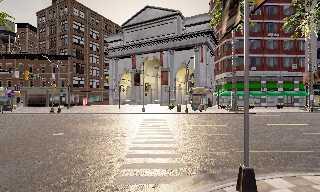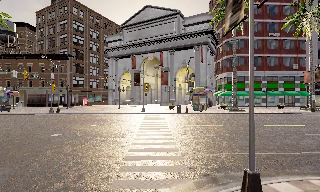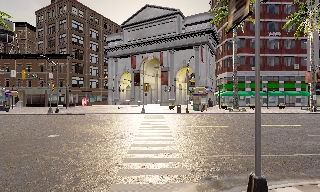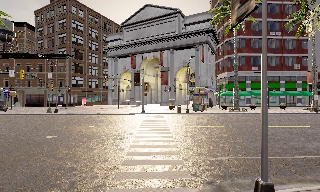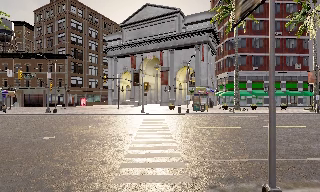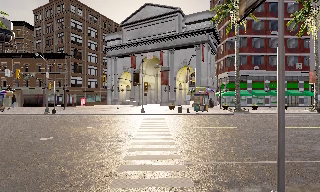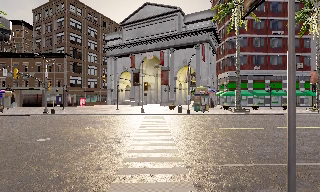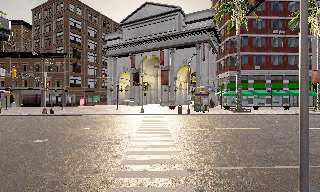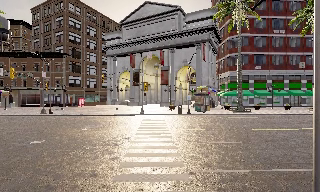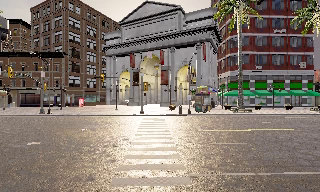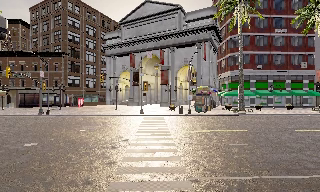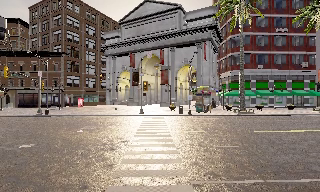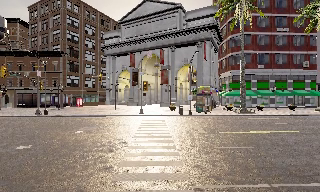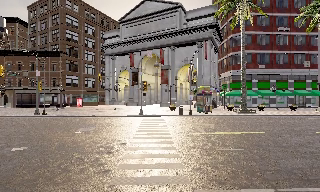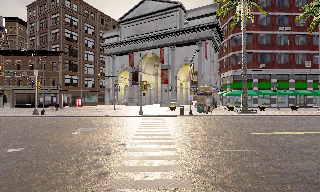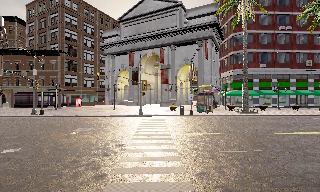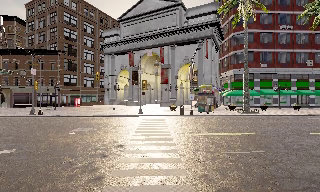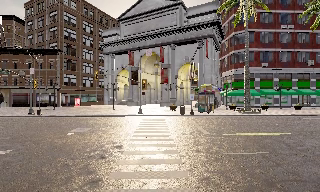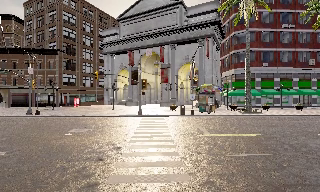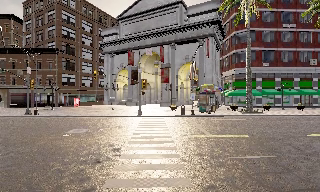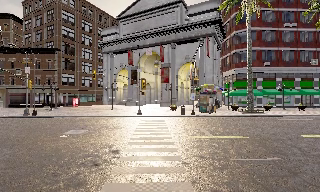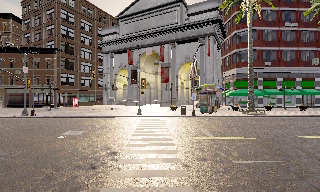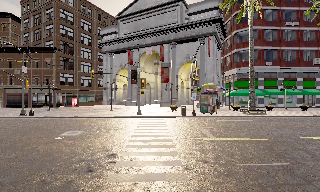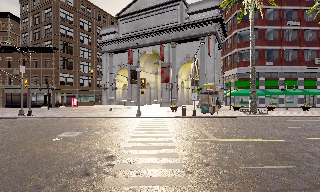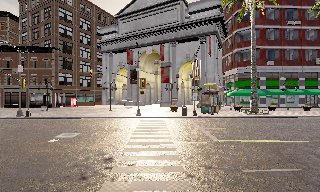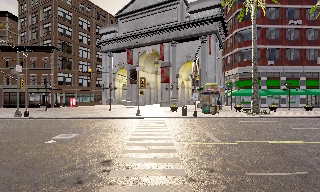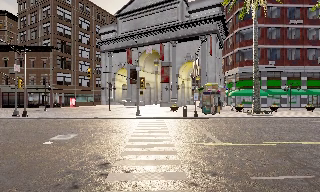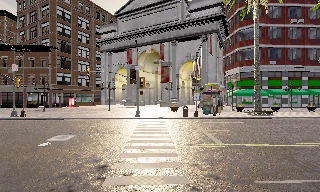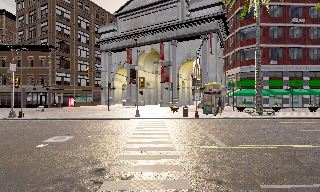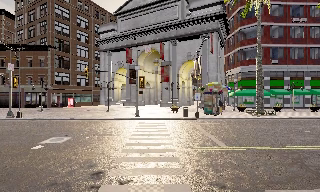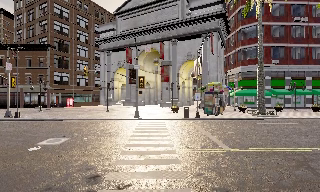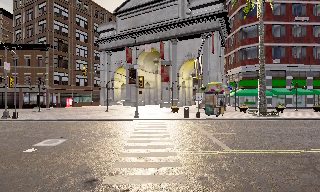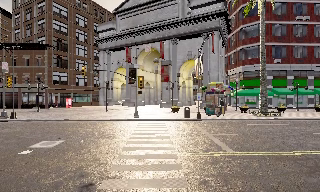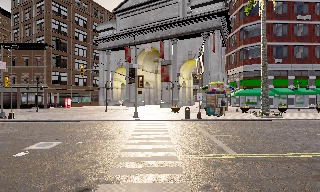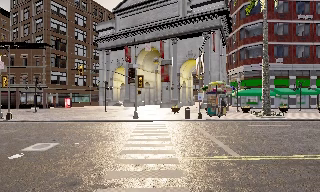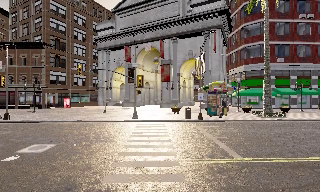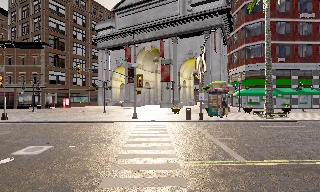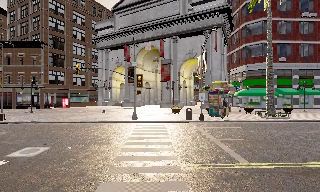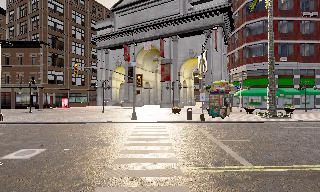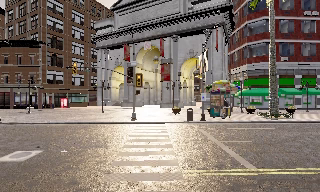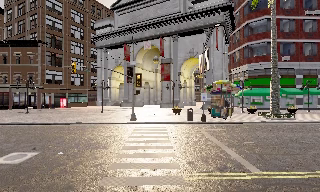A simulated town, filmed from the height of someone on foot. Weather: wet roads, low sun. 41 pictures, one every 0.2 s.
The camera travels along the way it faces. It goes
forward.
0.0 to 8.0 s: The camera travels forward, about 10 m, so what stands in front looms larger.
The film runs forward here.
